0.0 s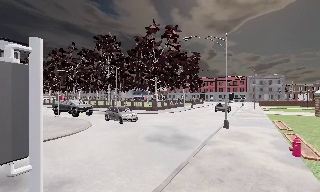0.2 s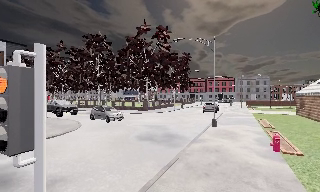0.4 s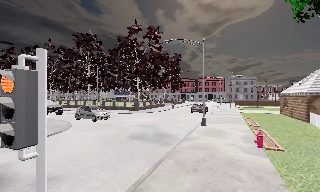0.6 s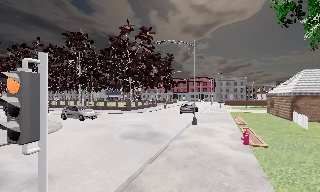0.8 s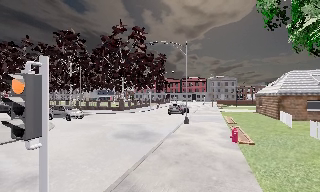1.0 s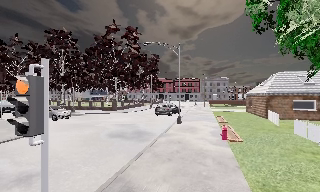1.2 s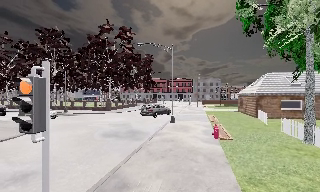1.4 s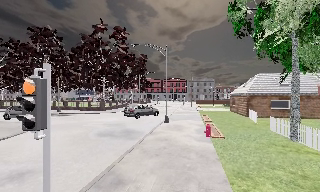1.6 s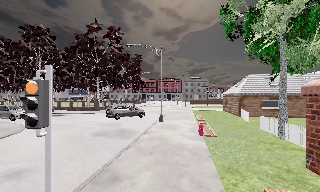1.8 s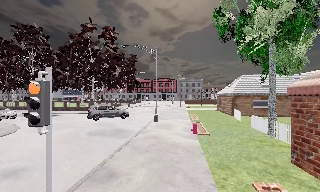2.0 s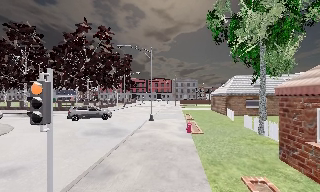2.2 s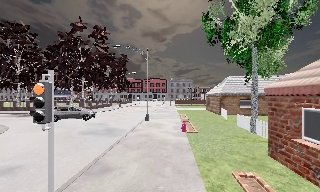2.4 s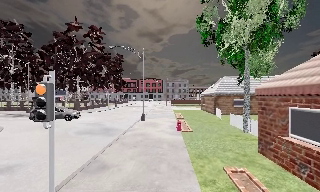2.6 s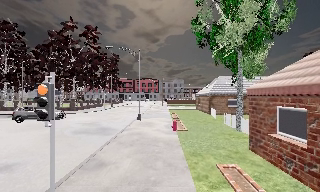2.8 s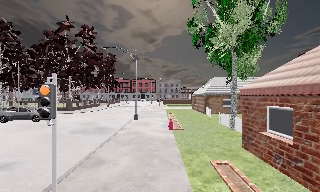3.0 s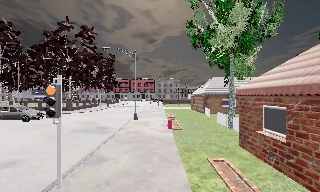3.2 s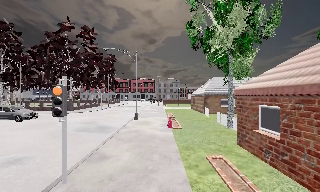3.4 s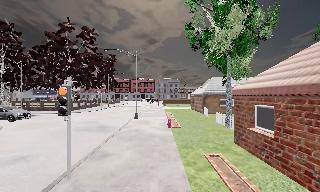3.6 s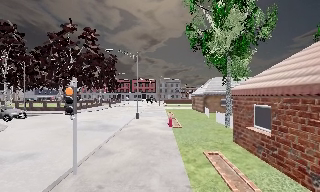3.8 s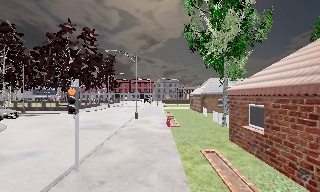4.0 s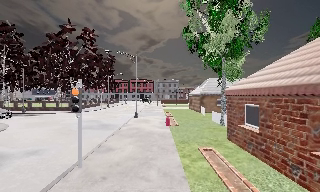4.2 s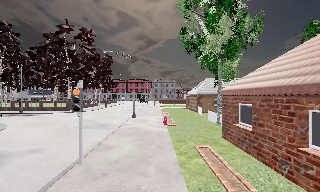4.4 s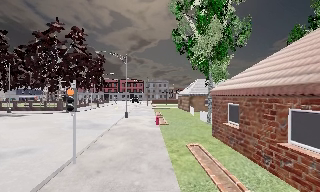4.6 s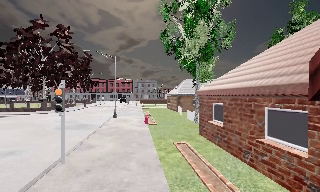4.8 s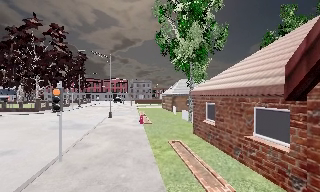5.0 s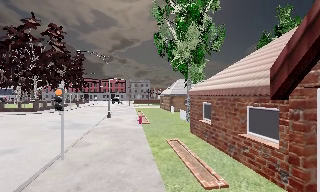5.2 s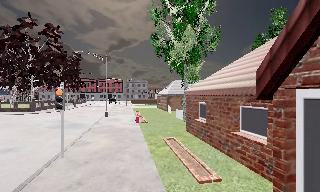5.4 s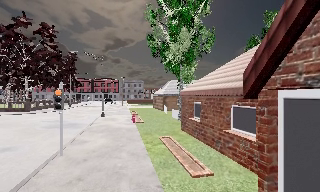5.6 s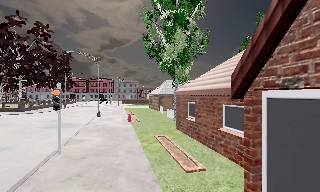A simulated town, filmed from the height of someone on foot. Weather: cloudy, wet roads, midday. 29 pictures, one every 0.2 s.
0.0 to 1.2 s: The camera swings to its right by about 15 degrees, and the scene slides to the left. It travels backward, about 1.5 m, so what stands in front gets smaller.
1.2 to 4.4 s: The scene slides to the left, as the camera pans about 15 degrees to its right. It travels backward, about 4 m, so what stands in front gets smaller.
4.4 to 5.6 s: The camera swings to its right by about 10 degrees, and the scene slides to the left. It travels backward, about 1.5 m, so what stands in front gets smaller.
The film runs backward here.
